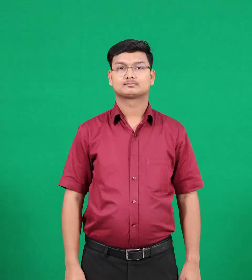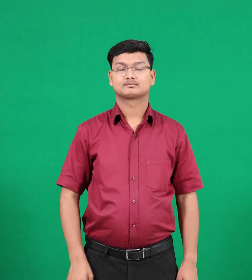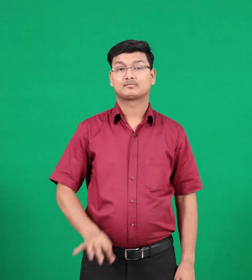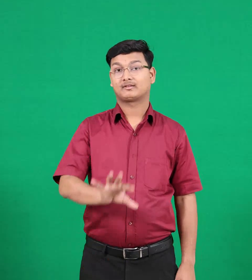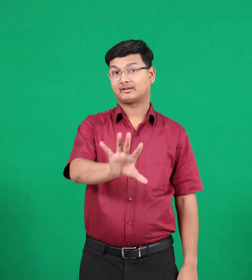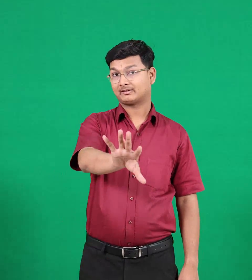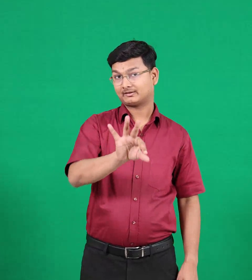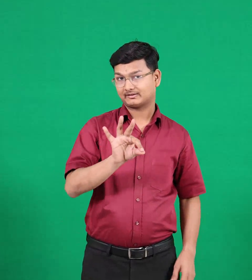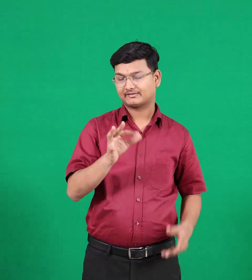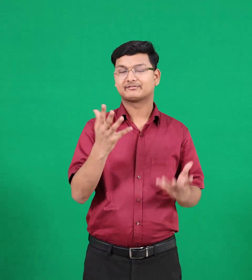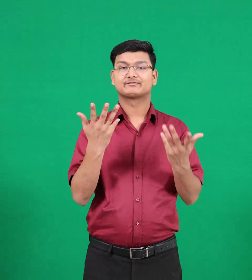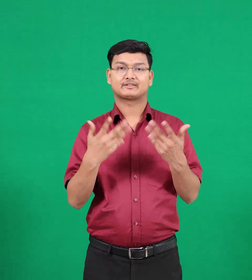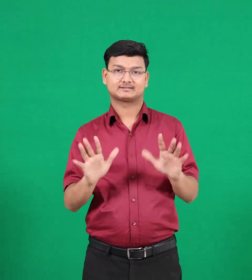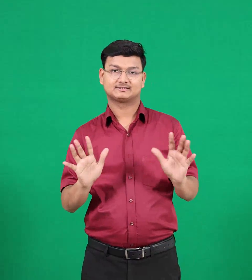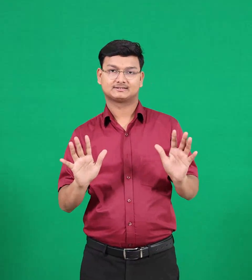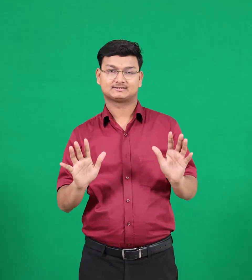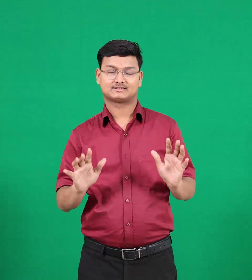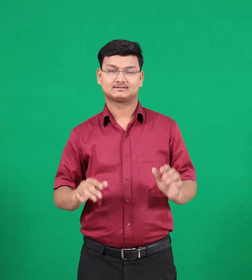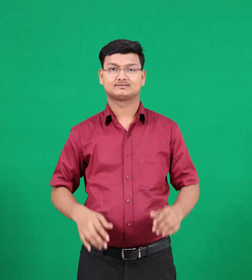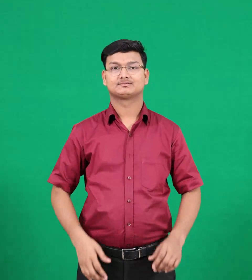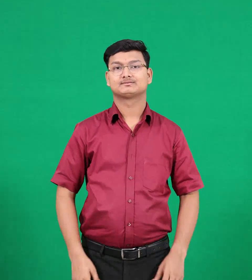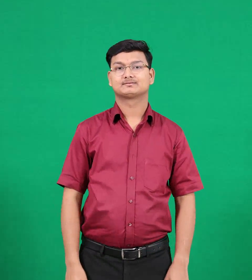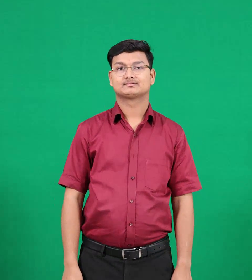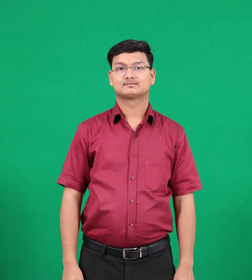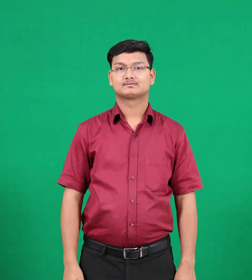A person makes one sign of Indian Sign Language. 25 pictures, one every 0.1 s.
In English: chosen
